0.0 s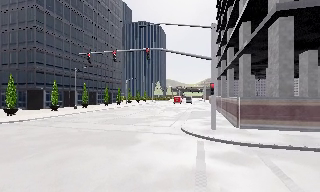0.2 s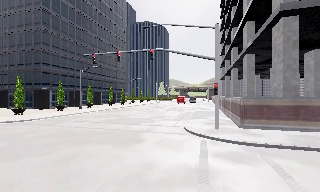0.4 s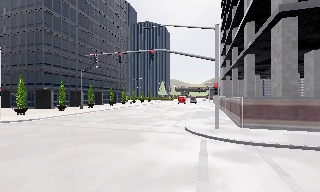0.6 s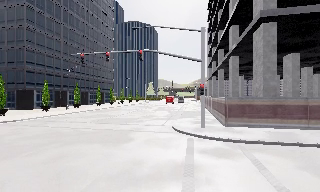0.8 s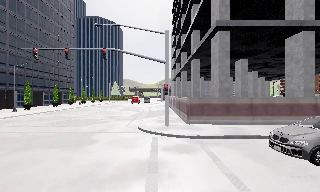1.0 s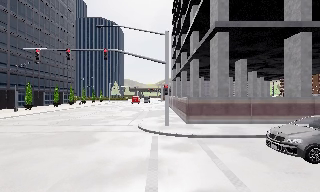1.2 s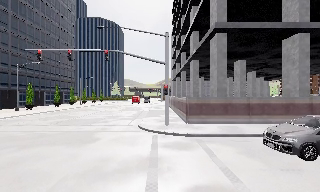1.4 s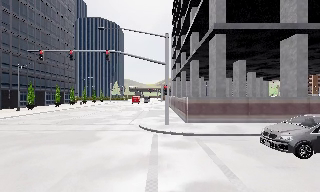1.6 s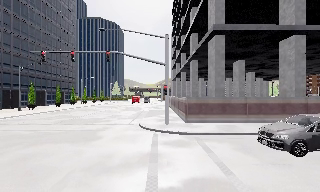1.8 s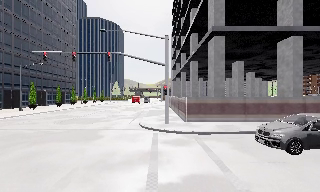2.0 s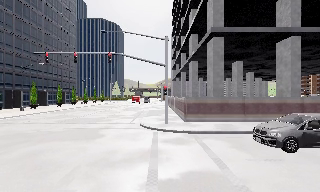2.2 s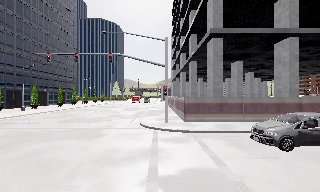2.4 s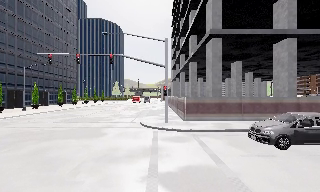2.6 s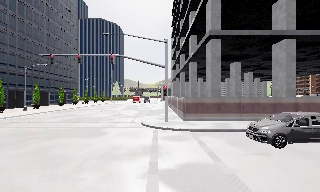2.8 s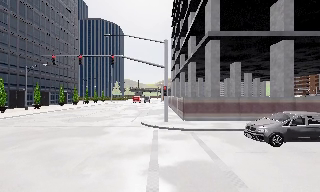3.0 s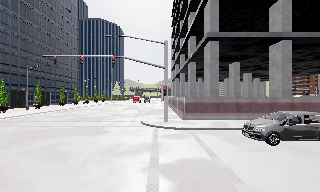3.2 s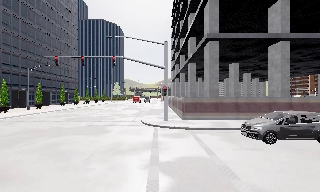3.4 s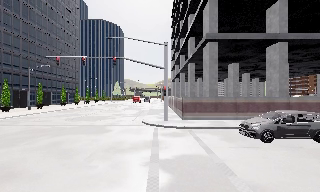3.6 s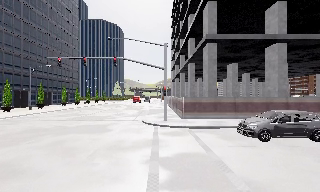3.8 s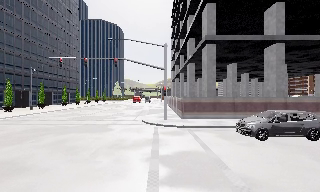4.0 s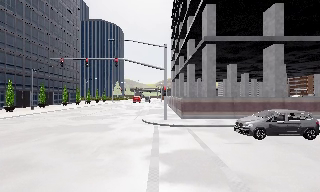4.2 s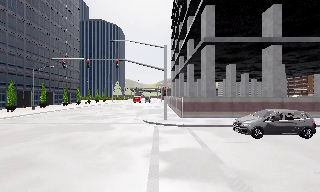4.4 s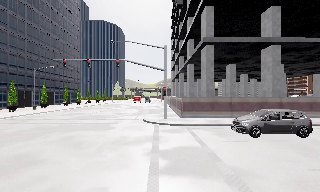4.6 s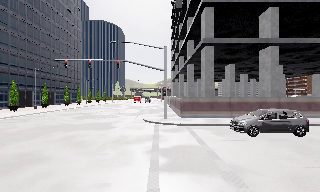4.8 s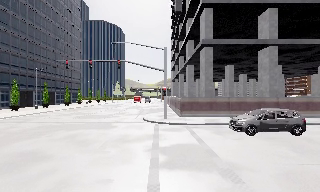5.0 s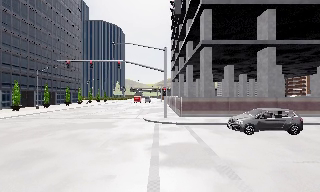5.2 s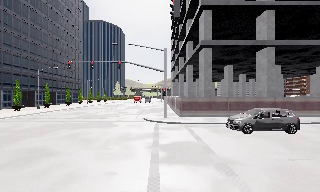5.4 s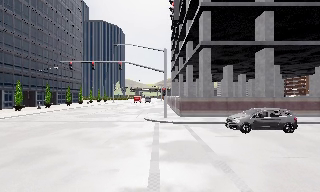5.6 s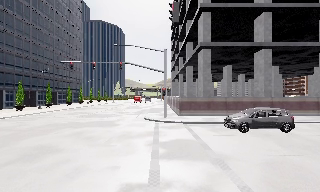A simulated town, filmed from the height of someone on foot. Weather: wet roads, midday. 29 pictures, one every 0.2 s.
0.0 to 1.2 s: The camera pans to its right, which is clockwise from overhead, by about 15 degrees. It travels backward, about 1 m, so what stands in front gets smaller.
1.2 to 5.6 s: The camera travels backward, about 5 m, so what stands in front gets smaller.
The film runs backward here.
